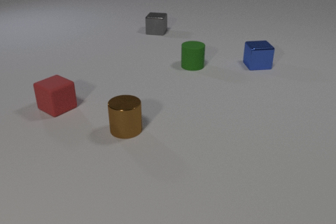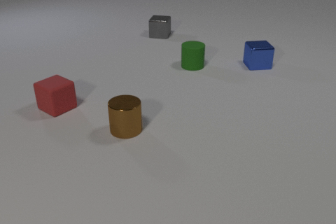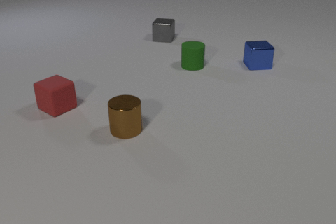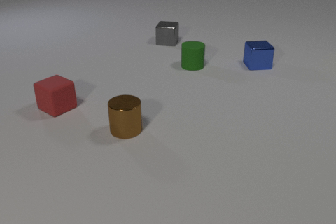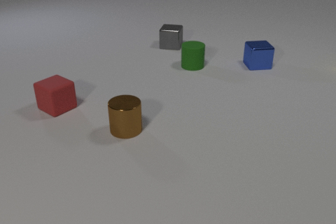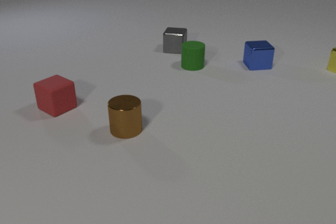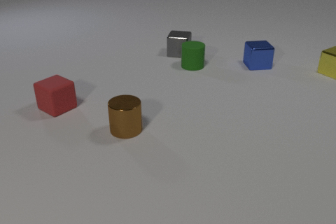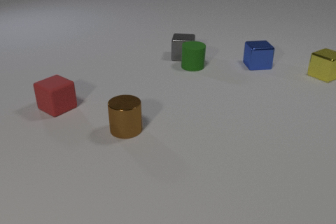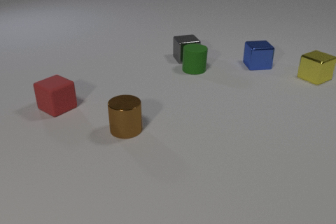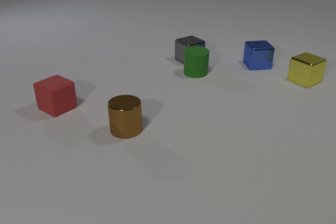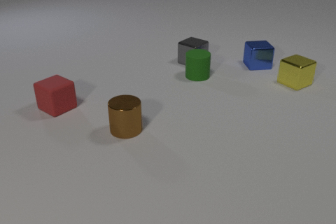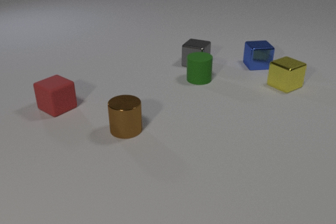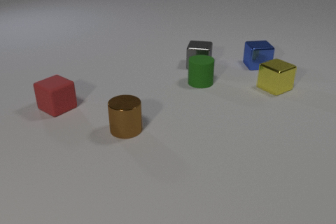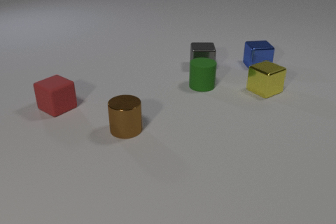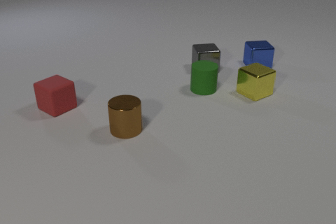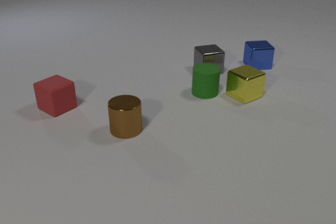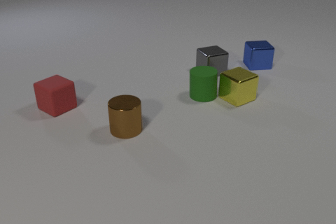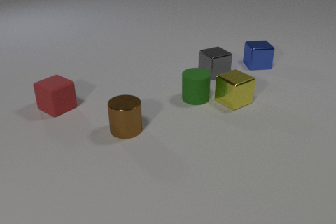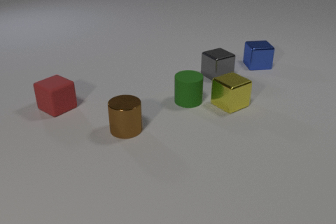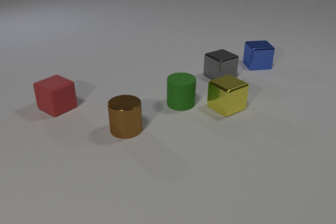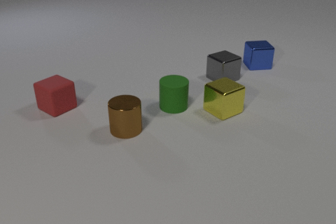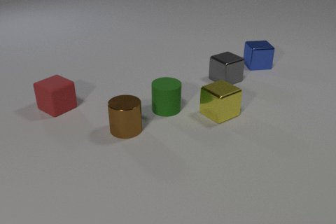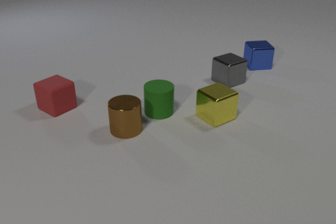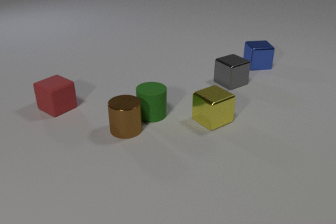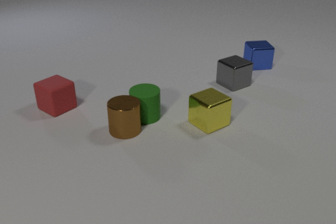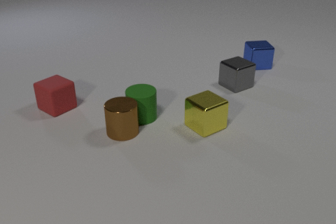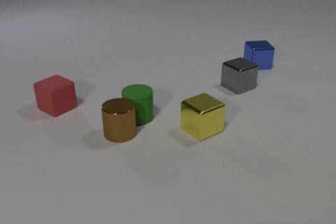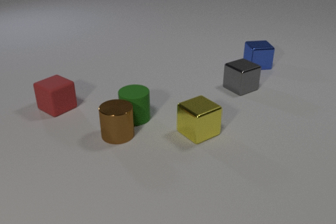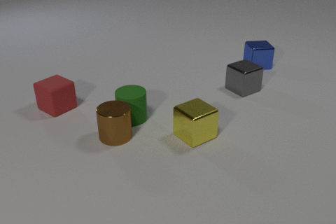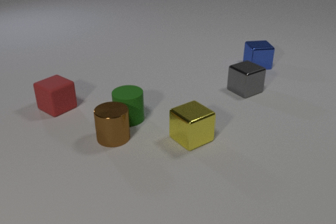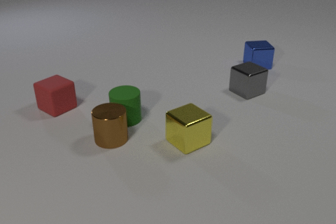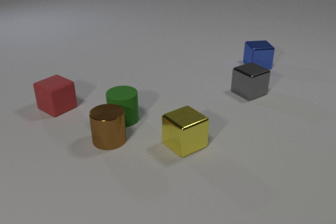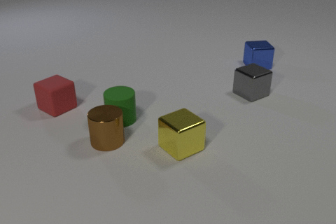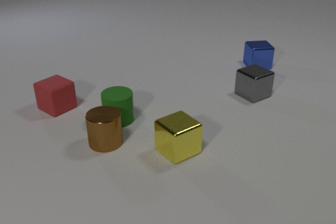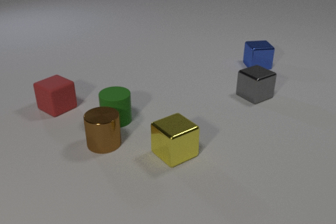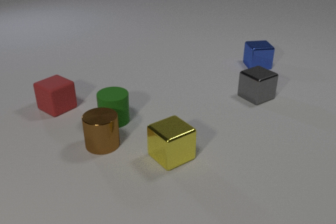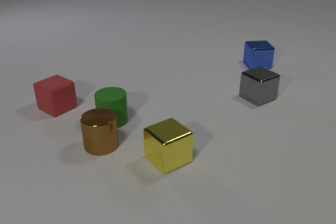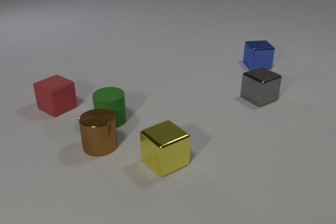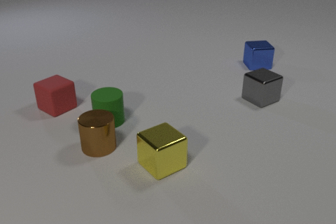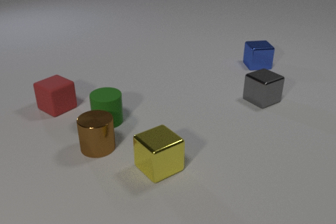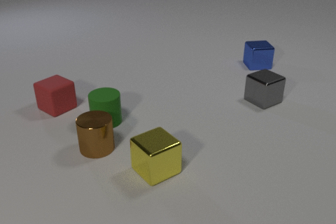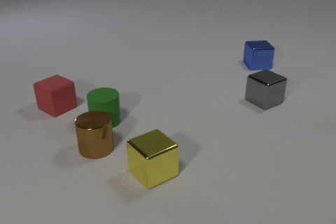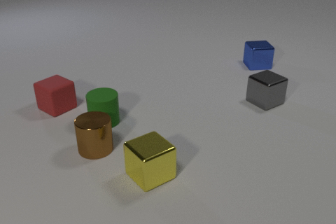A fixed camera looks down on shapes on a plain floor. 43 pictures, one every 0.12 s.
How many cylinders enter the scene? 0.
How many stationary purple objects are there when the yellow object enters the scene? 0.
What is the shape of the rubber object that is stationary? cube.
0.00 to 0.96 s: The gray metal cube slides toward the camera, spins counterclockwise seen from above by about 30 degrees, its near face sliding to the right. The green rubber cylinder slides toward the camera. The yellow metal cube comes in at the right edge, slides toward the camera and to the left. The gray metal cube and the green rubber cylinder collide.
0.96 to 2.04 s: The gray metal cube slides toward the camera and to the right, spins counterclockwise seen from above by about 105 degrees, its near face sliding to the right. The green rubber cylinder slides toward the camera. The yellow metal cube slides to the left and toward the camera. The green rubber cylinder and the yellow metal cube collide.
2.04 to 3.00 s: The gray metal cube slides toward the camera and to the right. The green rubber cylinder slides to the left and toward the camera. The yellow metal cube slides toward the camera and to the left. The green rubber cylinder and the brown metal cylinder collide.
3.00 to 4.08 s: The gray metal cube slides toward the camera and to the right. The green rubber cylinder slides to the left. The yellow metal cube slides toward the camera and to the left. The brown metal cylinder slides to the left and toward the camera.
4.08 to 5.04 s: The gray metal cube slides to the right and toward the camera. The green rubber cylinder slides to the left. The yellow metal cube slides toward the camera and to the left. The brown metal cylinder slides to the left and toward the camera.
